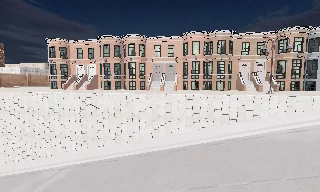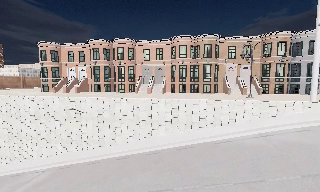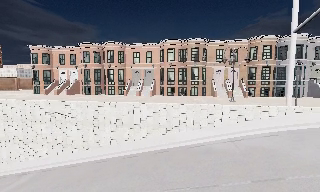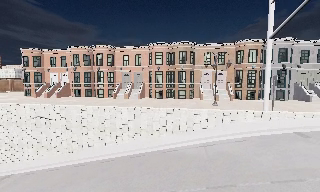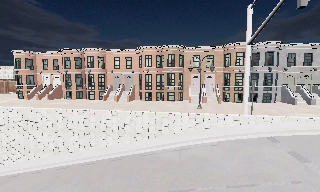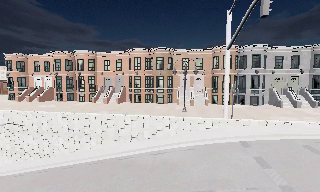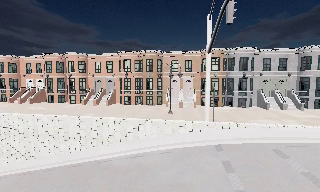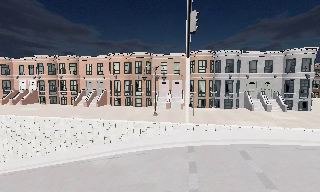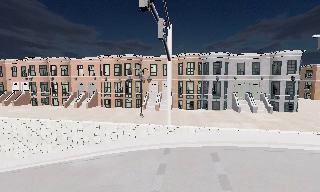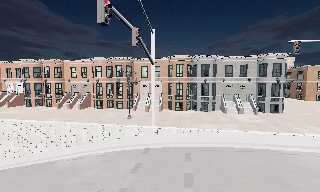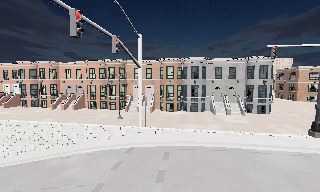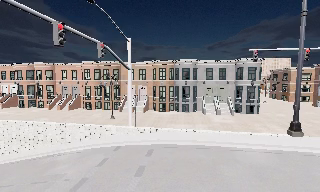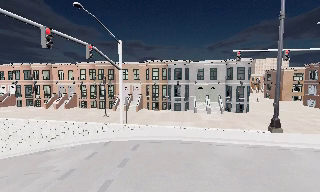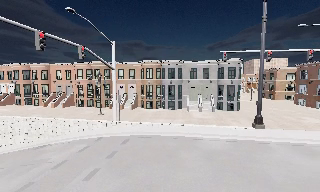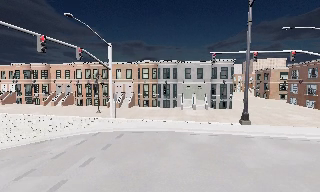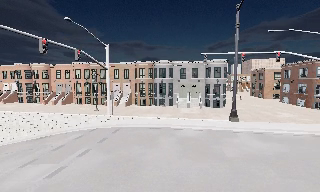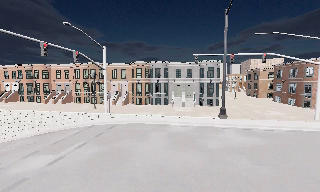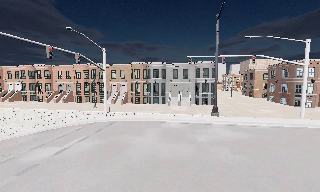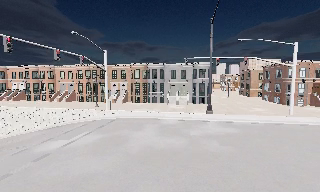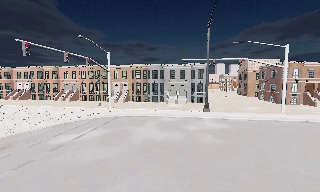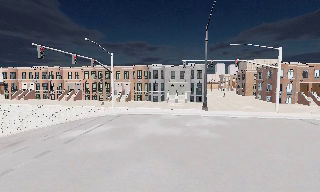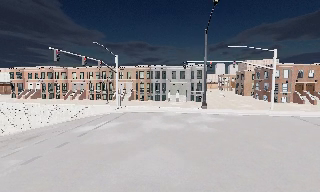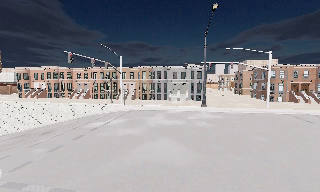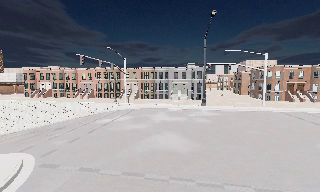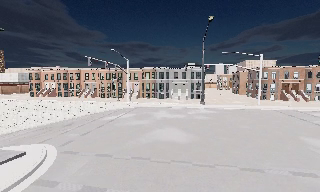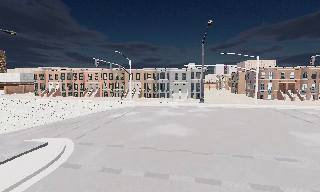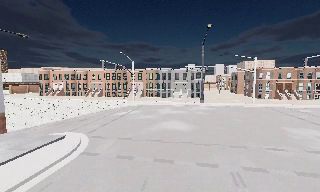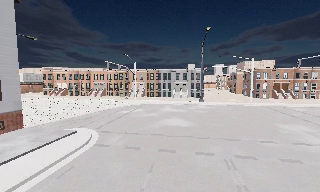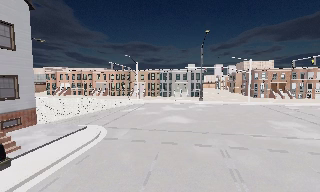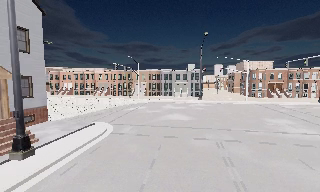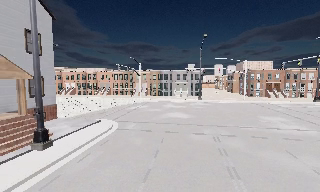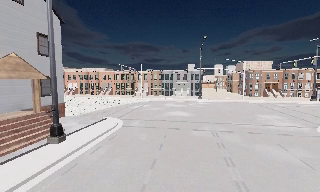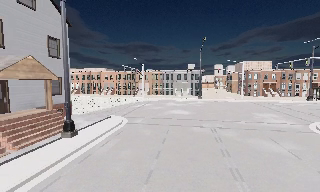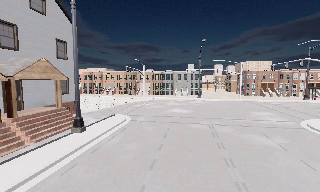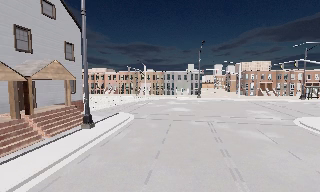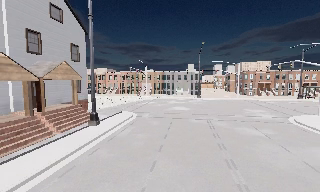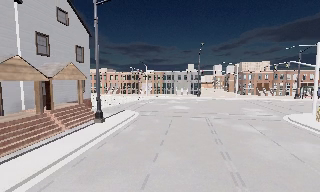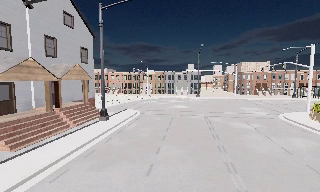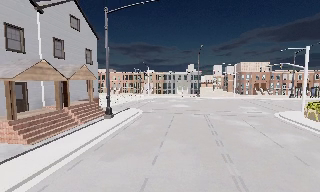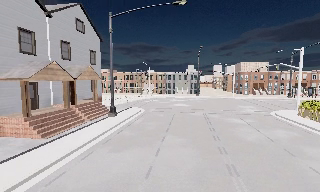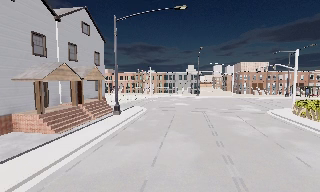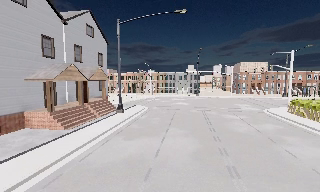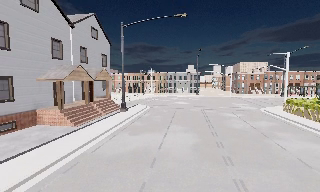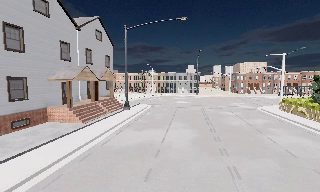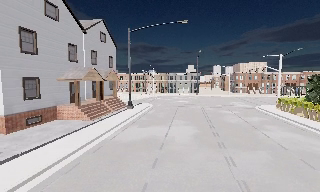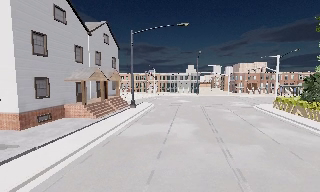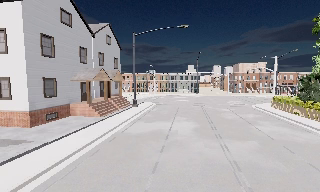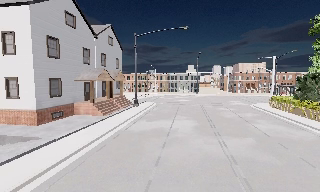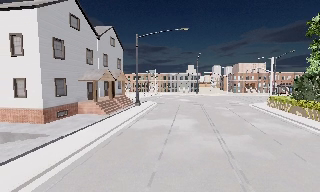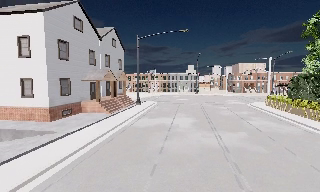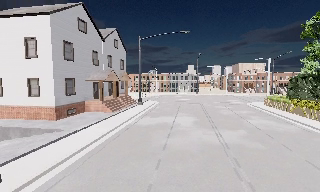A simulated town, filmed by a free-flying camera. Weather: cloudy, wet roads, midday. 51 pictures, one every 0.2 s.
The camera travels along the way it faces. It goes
backward.
0.0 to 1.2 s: The camera travels to its right, about 9 m, so close, fixed things drift to the left.
1.2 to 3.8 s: The camera travels to its right and backward, about 14 m, so close, fixed things drift to the left.
3.8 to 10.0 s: The camera travels backward, about 30 m, so what stands in front gets smaller. It loses speed.
The film runs forward here.
